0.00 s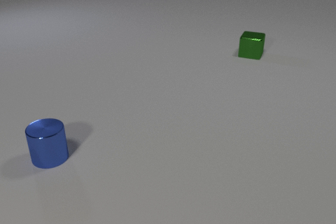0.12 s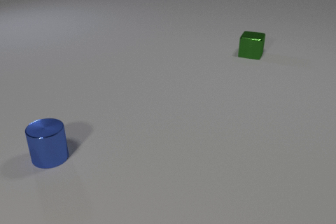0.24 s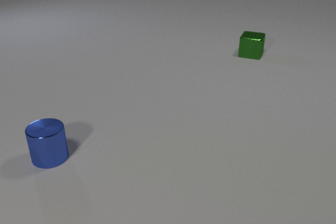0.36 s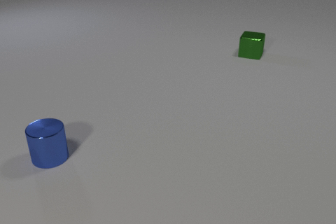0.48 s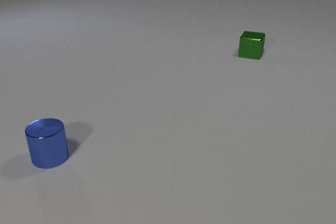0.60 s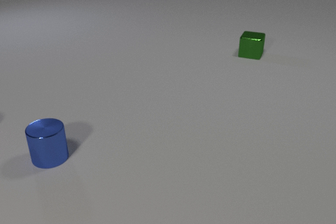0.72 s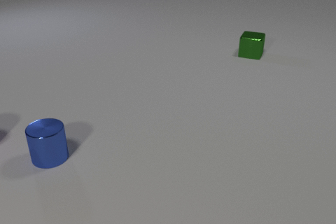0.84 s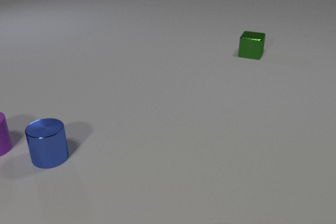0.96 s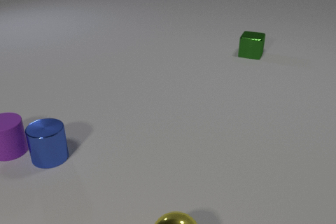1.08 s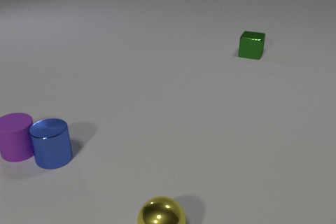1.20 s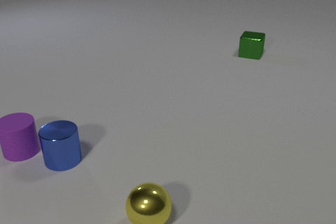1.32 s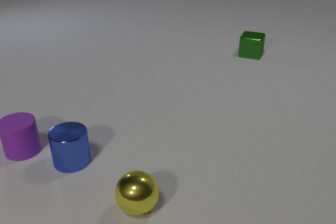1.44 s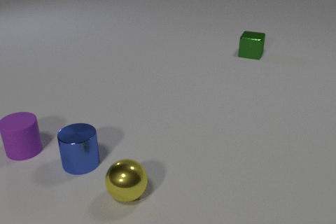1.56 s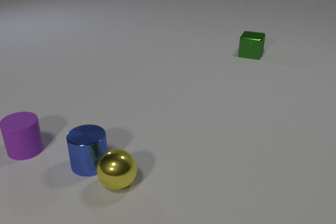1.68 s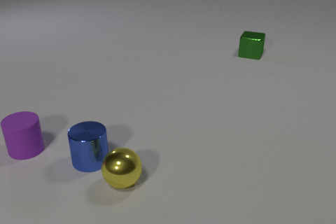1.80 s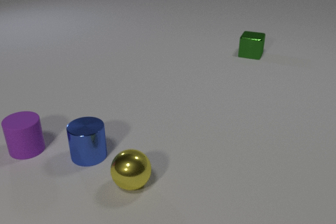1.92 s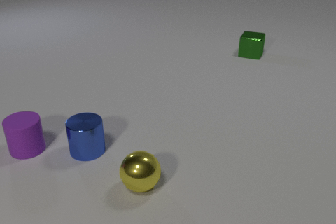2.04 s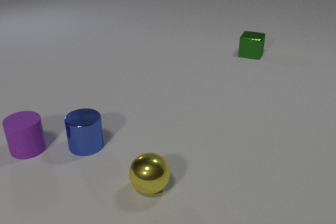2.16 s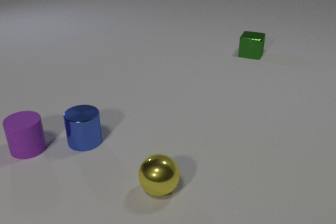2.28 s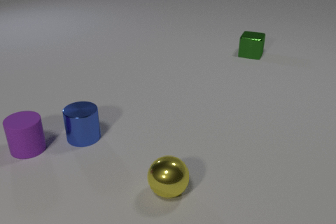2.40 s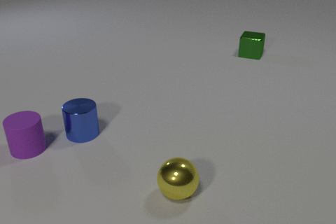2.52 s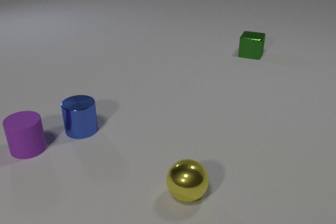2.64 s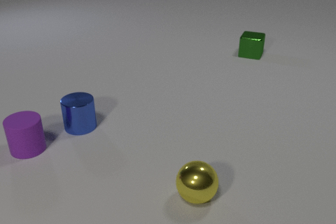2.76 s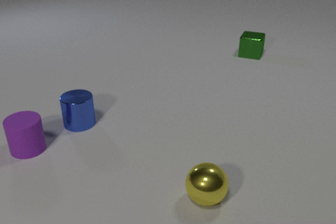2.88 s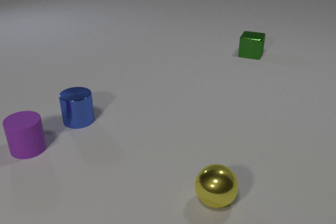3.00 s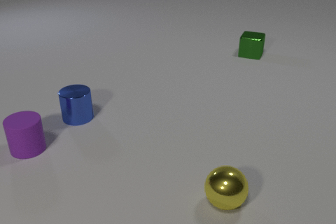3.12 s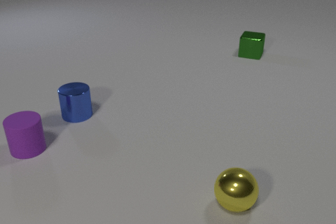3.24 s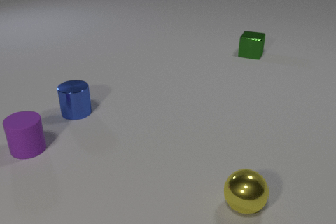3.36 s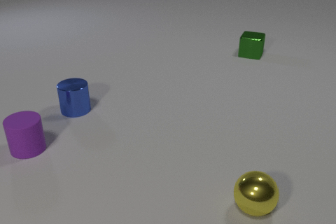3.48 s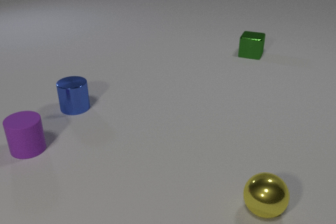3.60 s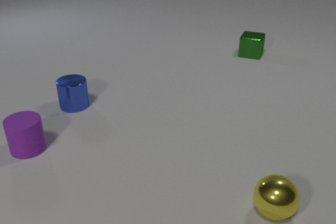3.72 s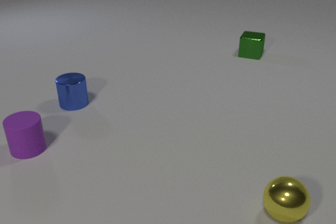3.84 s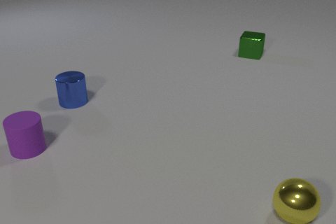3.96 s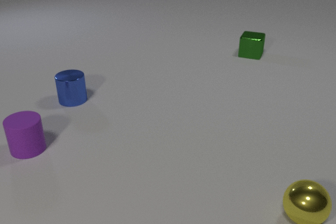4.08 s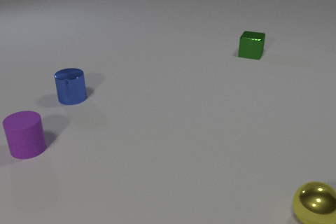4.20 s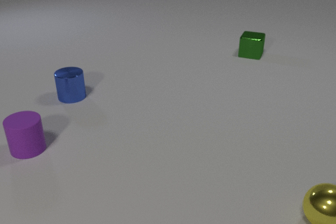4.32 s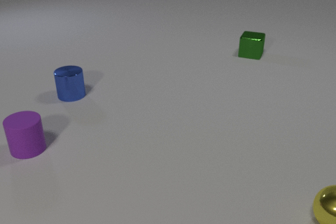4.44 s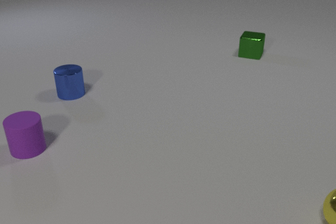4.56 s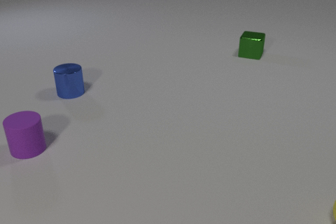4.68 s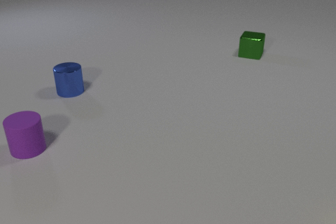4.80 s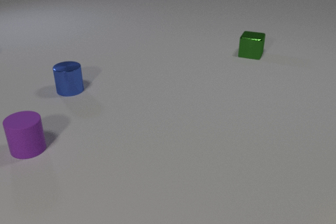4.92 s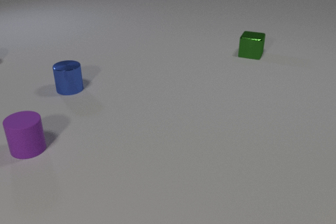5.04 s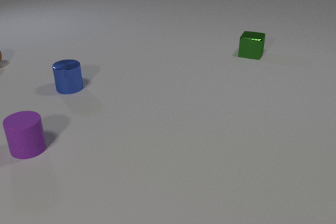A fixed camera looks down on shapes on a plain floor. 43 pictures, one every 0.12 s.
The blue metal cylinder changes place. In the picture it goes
away from the camera.
0.00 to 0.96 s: The purple rubber cylinder comes in at the left edge, slides to the right and toward the camera. The yellow metal sphere comes in at the bottom edge, rolls away from the camera and to the left.
0.96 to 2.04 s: The purple rubber cylinder slides to the right. The blue metal cylinder slides to the right. The yellow metal sphere rolls away from the camera. The purple rubber cylinder and the blue metal cylinder collide. The blue metal cylinder and the yellow metal sphere collide.
2.04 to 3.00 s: The blue metal cylinder slides away from the camera. The yellow metal sphere rolls to the right.
3.00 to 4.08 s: The blue metal cylinder slides away from the camera. The yellow metal sphere rolls to the right.
4.08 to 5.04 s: The blue metal cylinder slides away from the camera. The yellow metal sphere rolls to the right, leaves at the right edge.
What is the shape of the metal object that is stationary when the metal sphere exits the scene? cube.
What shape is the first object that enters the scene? cylinder.
What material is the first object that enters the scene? rubber.
